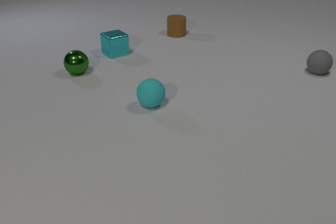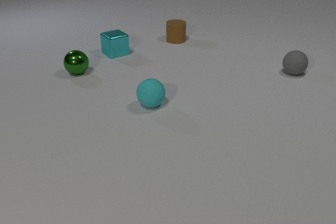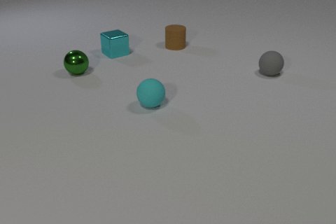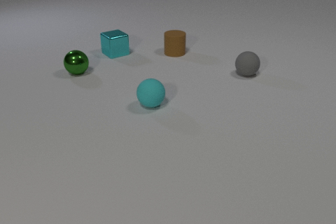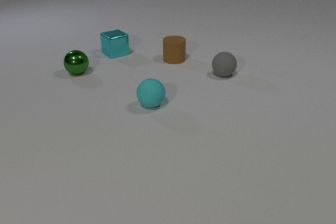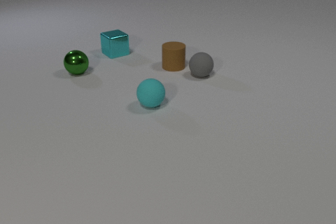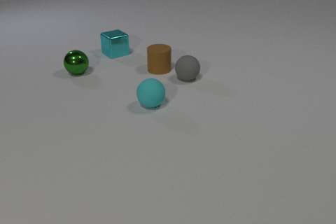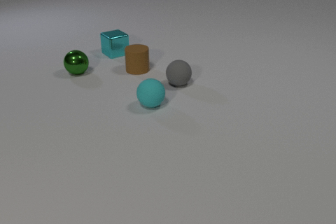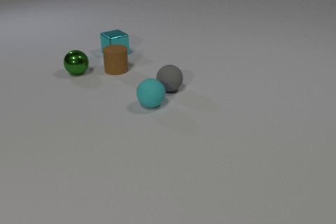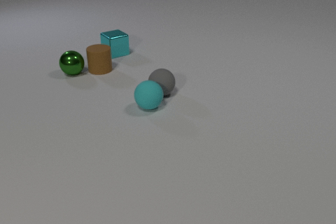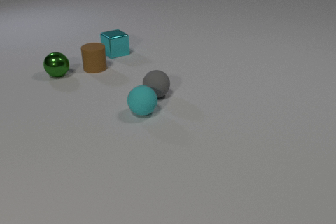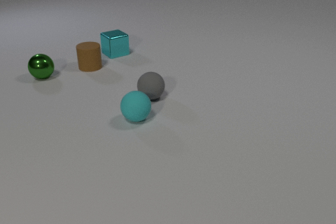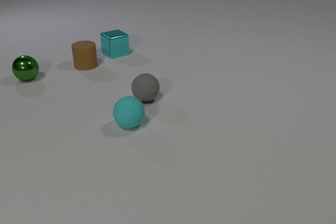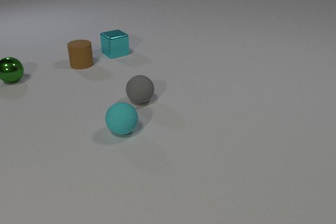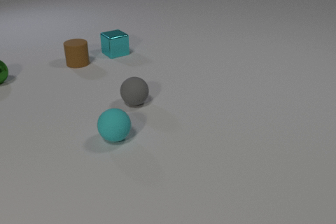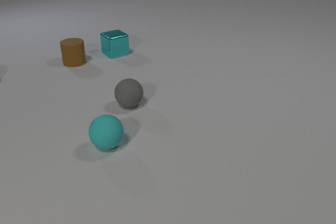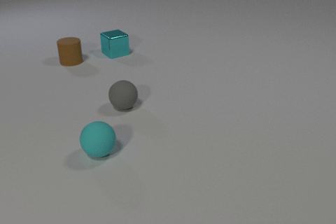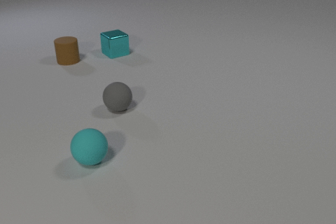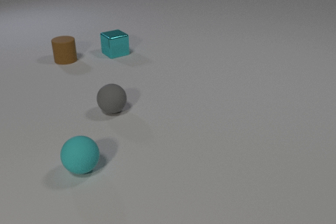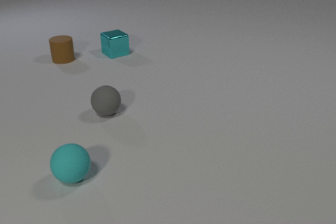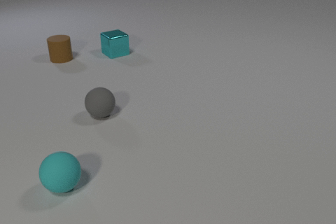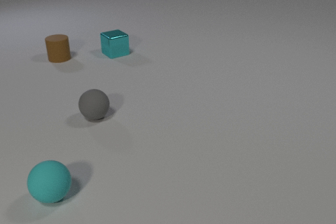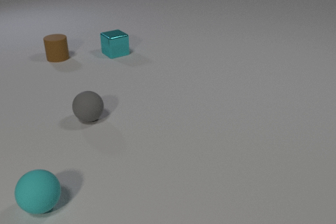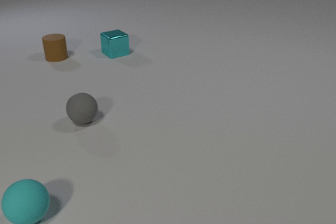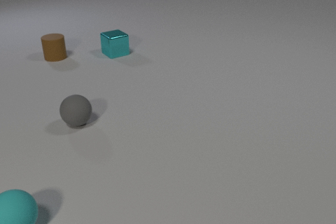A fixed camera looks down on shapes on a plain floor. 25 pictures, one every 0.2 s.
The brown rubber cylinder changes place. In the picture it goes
to the left.
The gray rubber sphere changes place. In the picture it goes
to the left.
0.0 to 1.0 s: The brown rubber cylinder slides toward the camera. The gray rubber sphere rolls to the left.
1.0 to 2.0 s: The brown rubber cylinder slides to the left. The gray rubber sphere rolls toward the camera and to the left. The green metal sphere rolls to the left. The cyan rubber sphere rolls toward the camera and to the left. The brown rubber cylinder and the gray rubber sphere collide. The gray rubber sphere and the cyan rubber sphere collide. The brown rubber cylinder and the green metal sphere collide.
2.0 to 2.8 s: The brown rubber cylinder slides to the left and away from the camera. The gray rubber sphere rolls to the left and toward the camera. The green metal sphere rolls to the left. The cyan rubber sphere rolls toward the camera and to the left.
2.8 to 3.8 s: The brown rubber cylinder slides away from the camera and to the left. The gray rubber sphere rolls to the left and toward the camera. The green metal sphere rolls to the left, leaves at the left edge. The cyan rubber sphere rolls toward the camera and to the left.
3.8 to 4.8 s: The brown rubber cylinder slides away from the camera and to the left. The gray rubber sphere rolls to the left and toward the camera. The cyan rubber sphere rolls toward the camera and to the left.
What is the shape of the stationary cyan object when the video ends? cube.
Are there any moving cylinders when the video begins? yes.
What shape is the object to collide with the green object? cylinder.
